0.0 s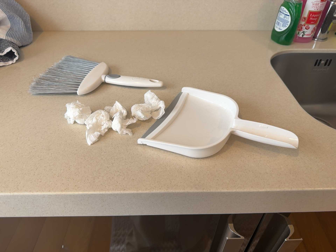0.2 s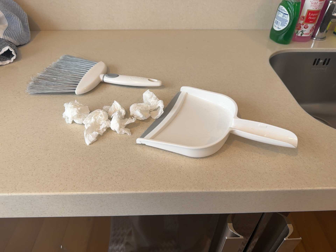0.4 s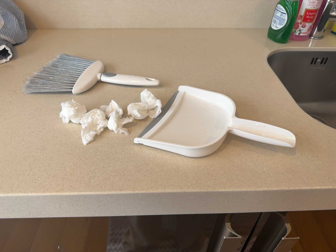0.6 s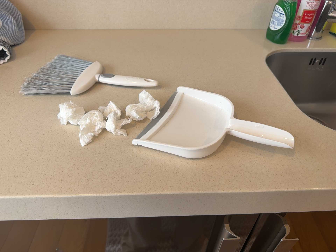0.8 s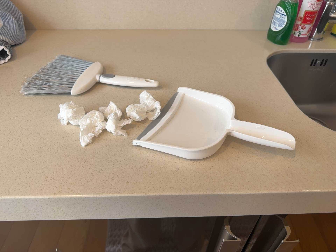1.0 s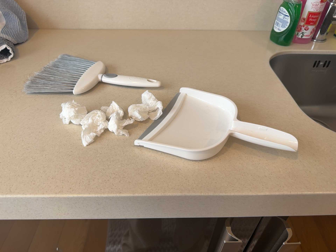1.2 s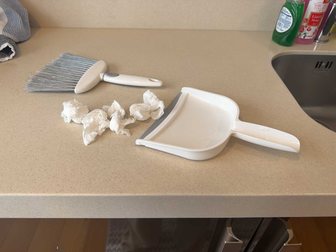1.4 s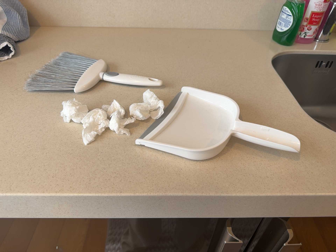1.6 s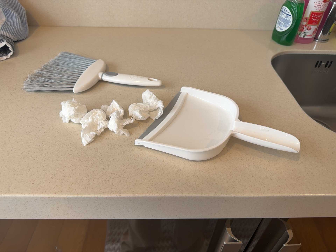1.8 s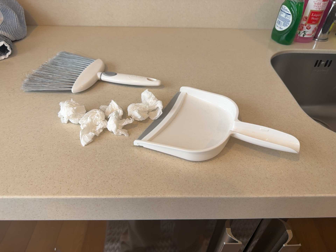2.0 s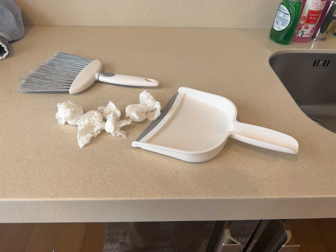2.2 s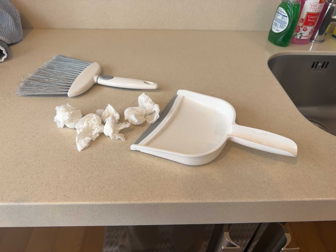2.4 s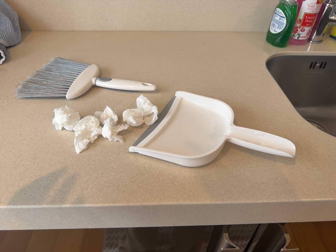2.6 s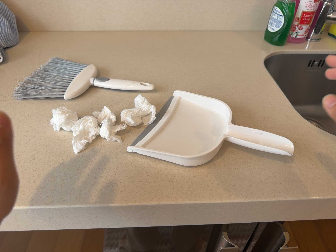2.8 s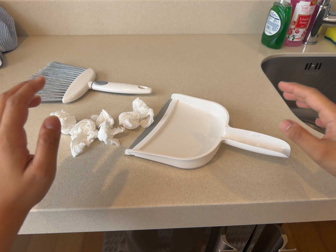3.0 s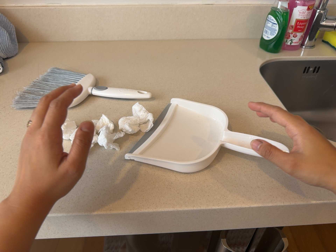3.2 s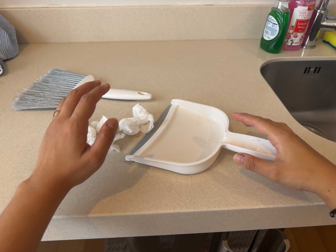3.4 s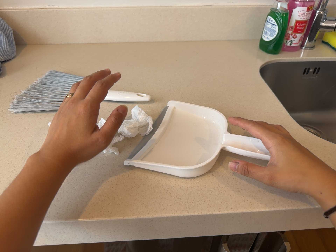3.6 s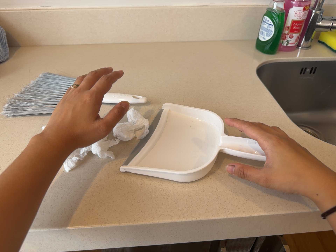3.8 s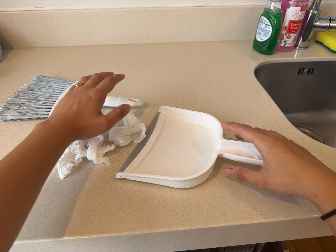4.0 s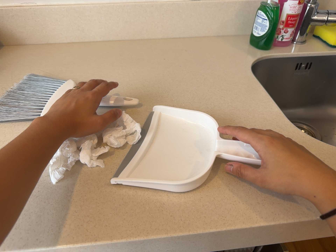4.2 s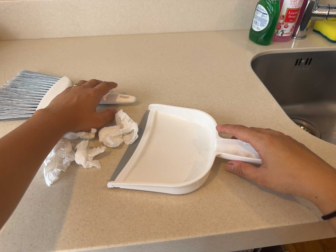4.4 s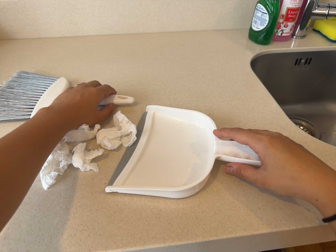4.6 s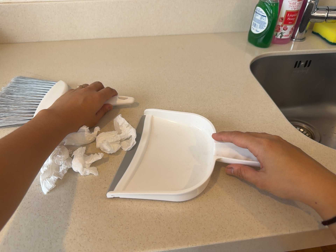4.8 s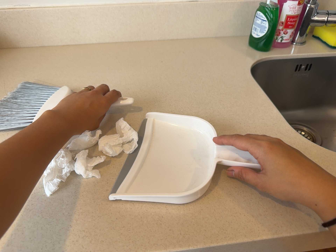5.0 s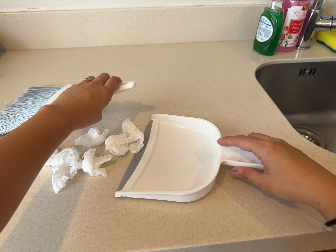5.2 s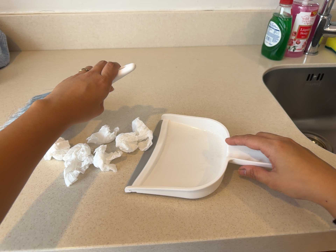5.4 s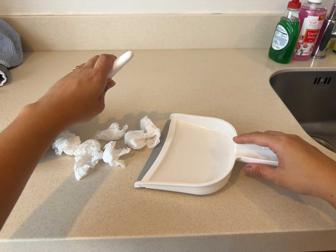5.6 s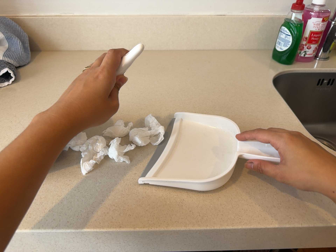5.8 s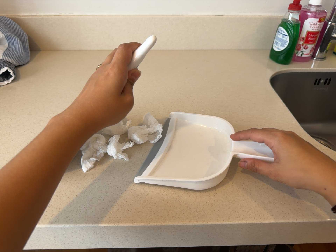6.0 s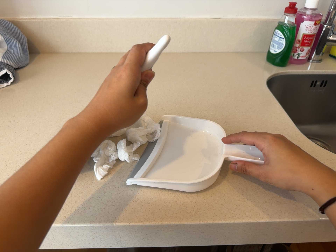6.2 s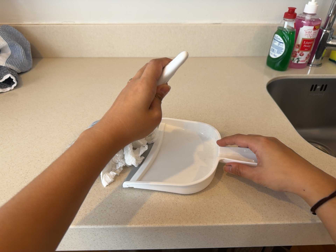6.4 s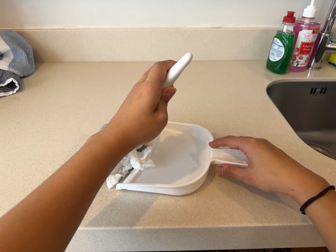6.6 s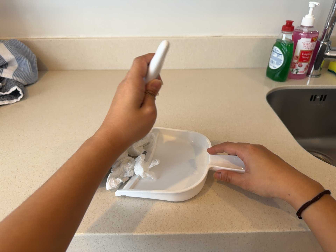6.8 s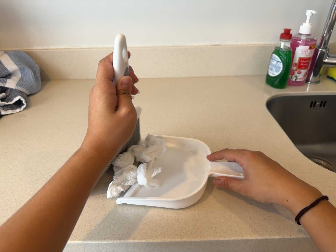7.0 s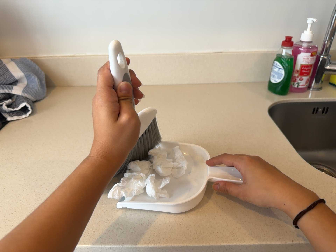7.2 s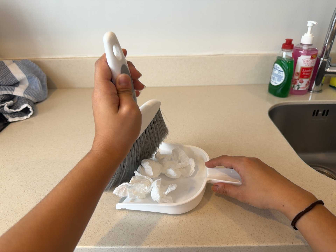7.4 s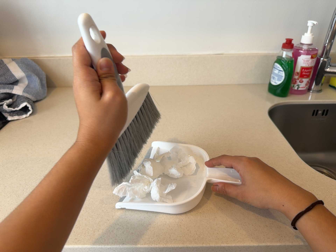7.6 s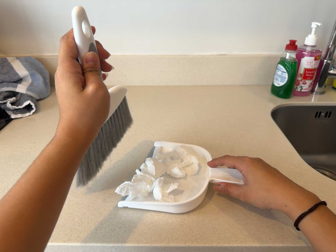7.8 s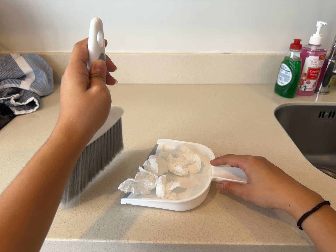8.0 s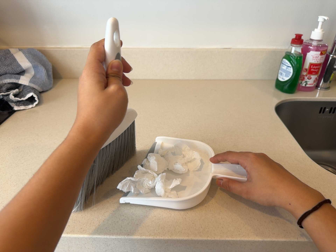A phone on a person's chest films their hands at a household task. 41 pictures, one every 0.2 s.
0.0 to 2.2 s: The camera shifts only a little, or ends up much as it began.
2.2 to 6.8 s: The camera's aim tips toward the top of its view by about 10 degrees, and the scene shifts downward.
6.8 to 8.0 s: The camera keeps its place and its aim.
The film runs forward here.
